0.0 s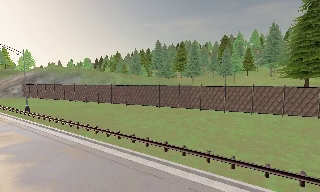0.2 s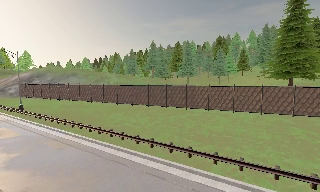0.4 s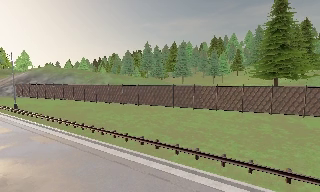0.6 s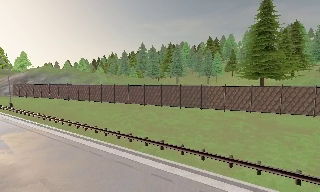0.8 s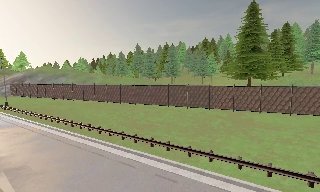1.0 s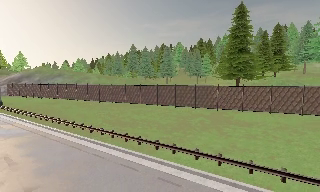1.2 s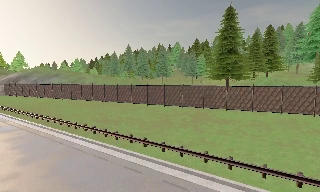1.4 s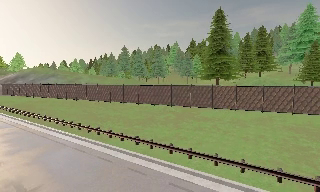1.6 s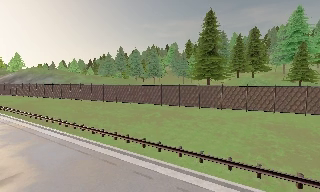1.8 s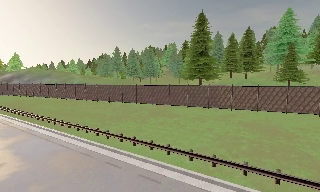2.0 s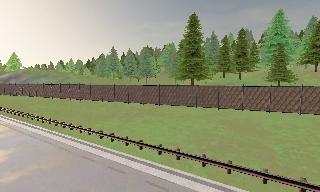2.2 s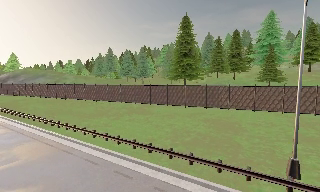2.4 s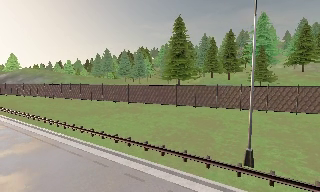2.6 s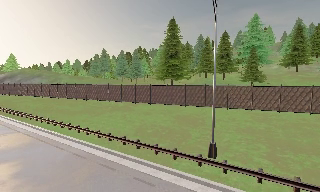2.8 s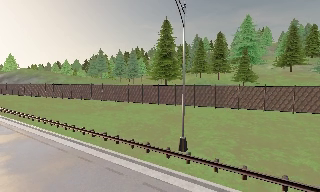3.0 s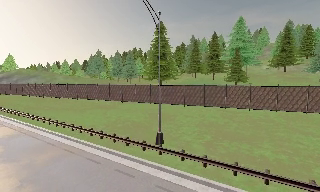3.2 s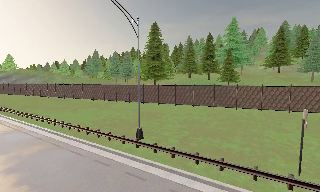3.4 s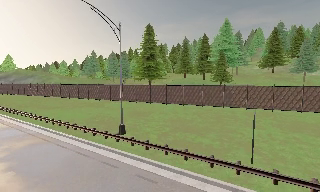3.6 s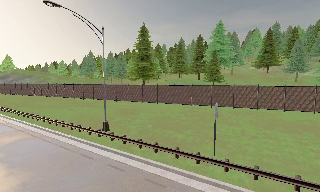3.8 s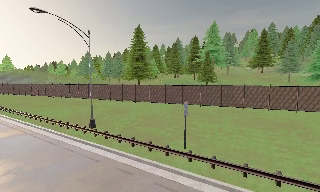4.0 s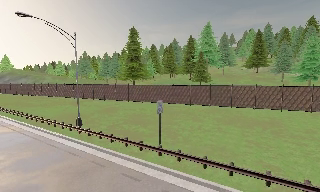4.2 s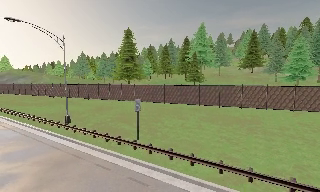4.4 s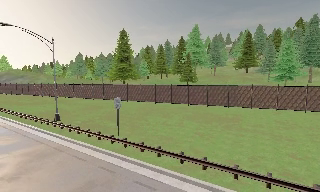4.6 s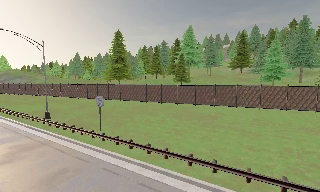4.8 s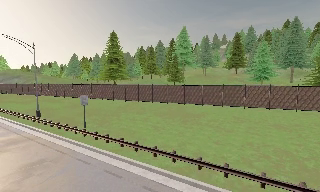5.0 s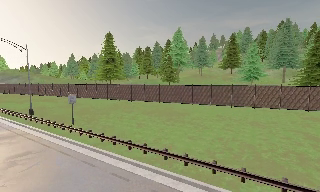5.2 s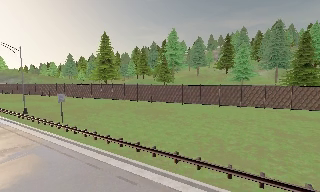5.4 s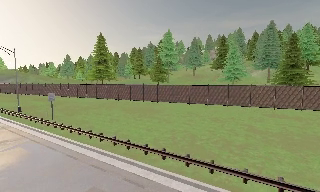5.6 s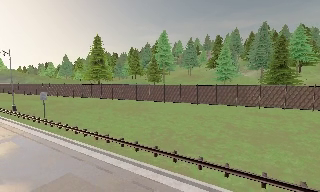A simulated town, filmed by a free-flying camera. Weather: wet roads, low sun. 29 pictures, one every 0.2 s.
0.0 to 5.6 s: The camera travels to its right and backward, about 45 m, so close, fixed things drift to the left.
The film runs backward here.
